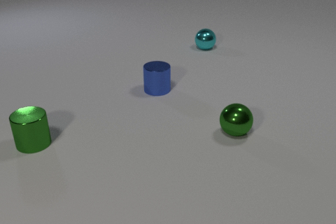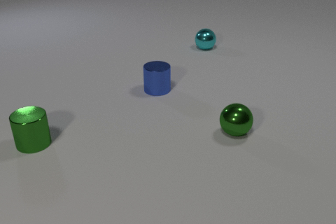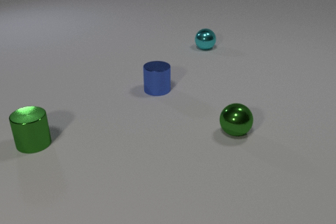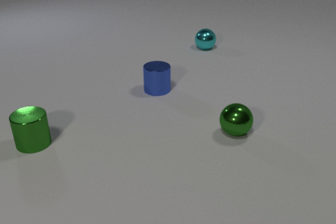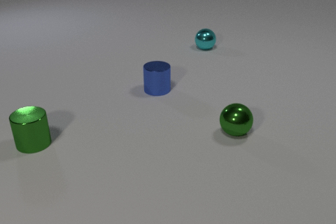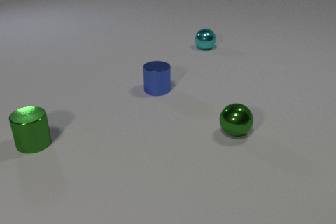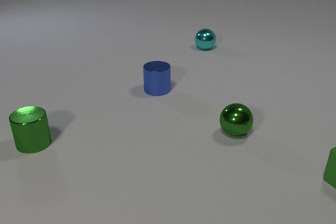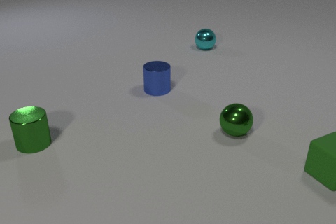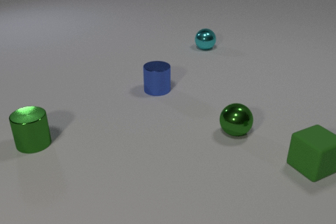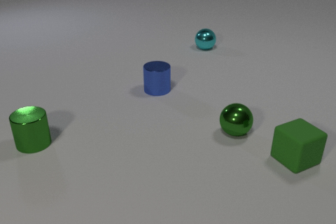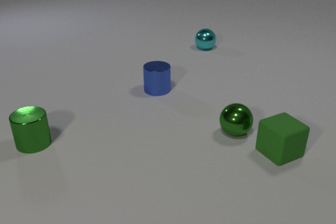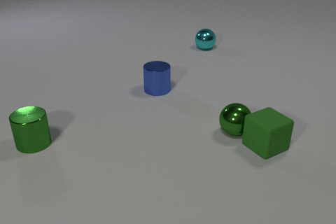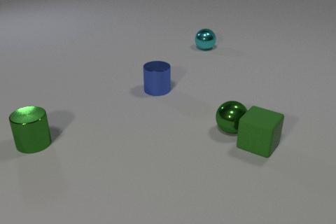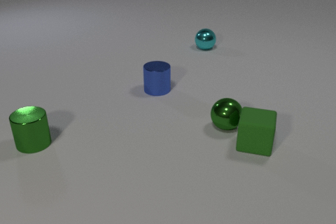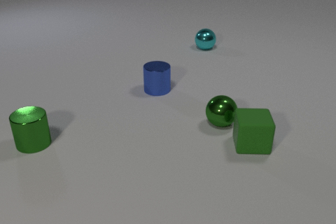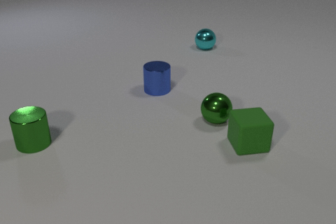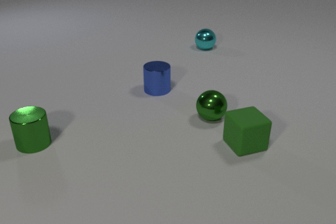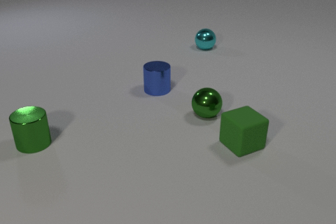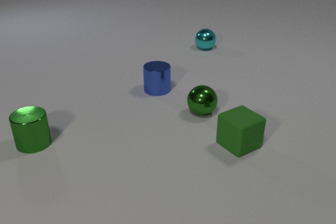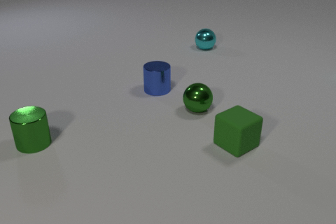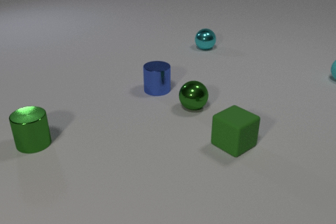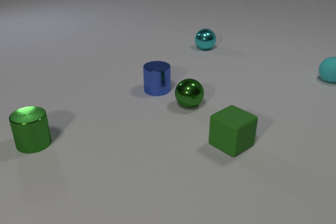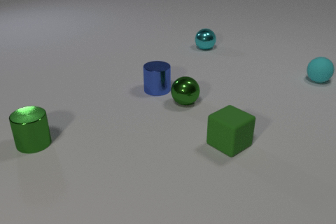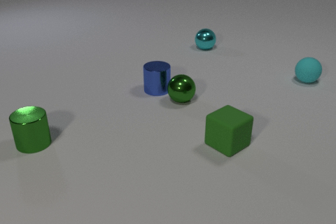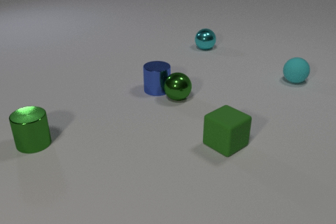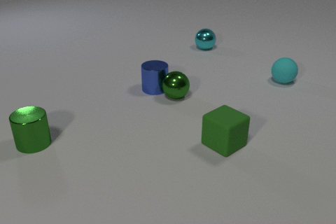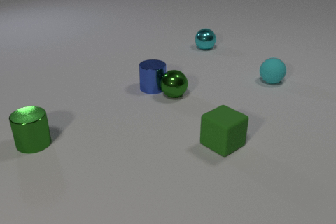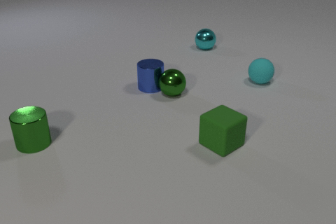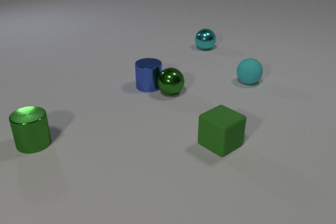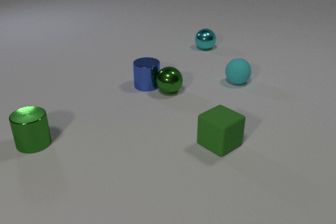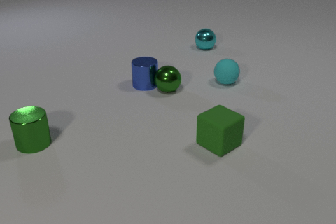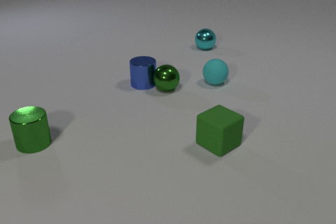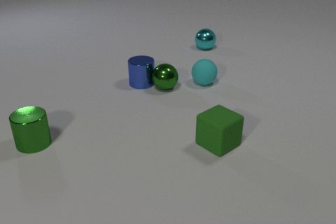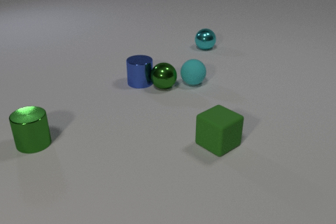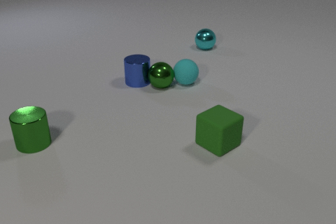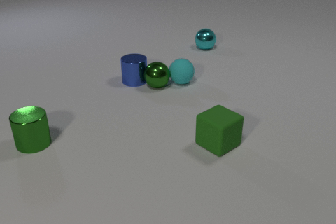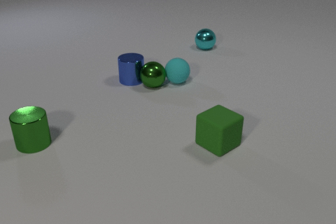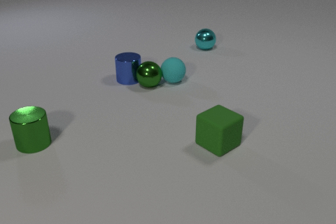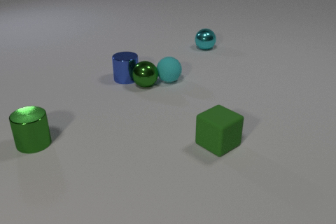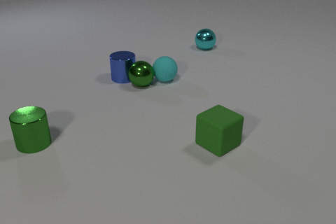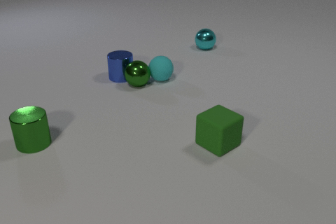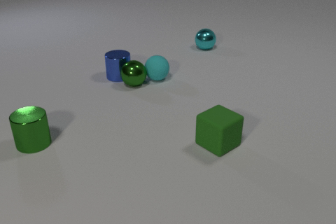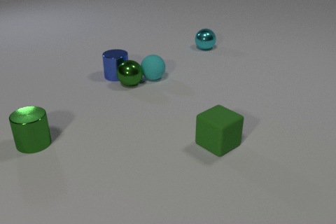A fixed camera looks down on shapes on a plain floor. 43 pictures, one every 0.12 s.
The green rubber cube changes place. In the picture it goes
to the left.
The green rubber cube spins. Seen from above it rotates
counterclockwise.
0.00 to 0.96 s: The green rubber cube comes in at the right edge, slides to the left.
0.96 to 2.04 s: The green rubber cube slides to the left, spins so that its near face slides to the right, counterclockwise seen from above. The green metal sphere rolls away from the camera and to the left. The green rubber cube and the green metal sphere collide.
2.04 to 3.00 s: The green rubber cube slides to the left. The green metal sphere rolls away from the camera and to the left. The cyan rubber sphere comes in at the right edge, rolls to the left and toward the camera. The green metal sphere and the blue metal cylinder collide.
3.00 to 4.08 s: The green metal sphere rolls away from the camera and to the left. The blue metal cylinder slides to the left and away from the camera. The cyan rubber sphere rolls to the left. The green metal sphere and the cyan rubber sphere collide.
4.08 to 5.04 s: The green metal sphere rolls to the left. The blue metal cylinder slides to the left and away from the camera. The cyan rubber sphere rolls to the left.
What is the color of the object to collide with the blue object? green.
What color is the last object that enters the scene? cyan.
What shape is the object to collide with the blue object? sphere.
